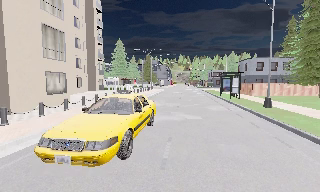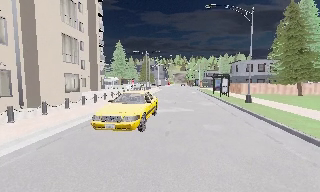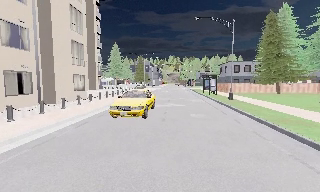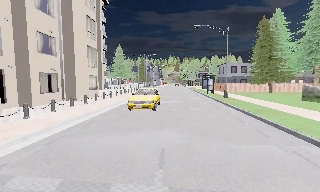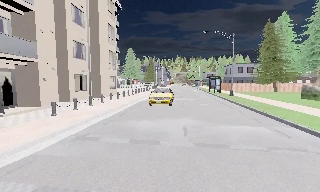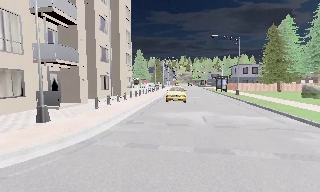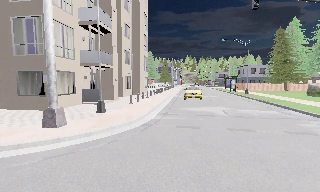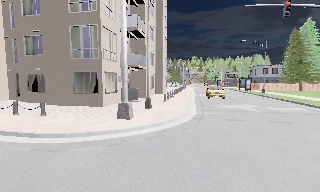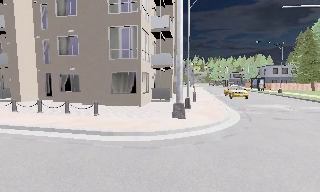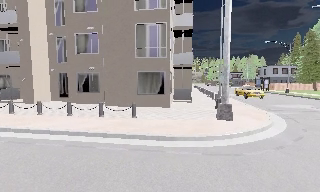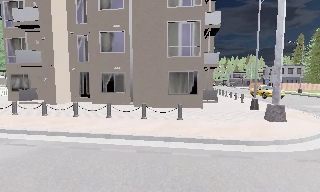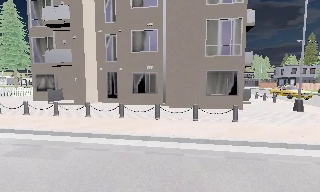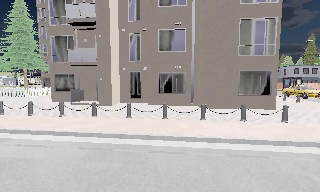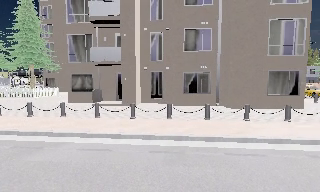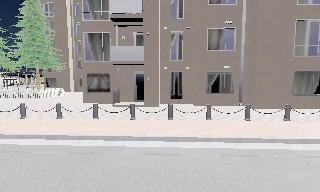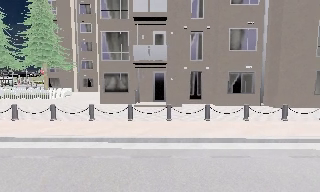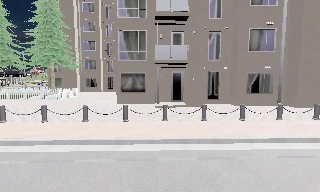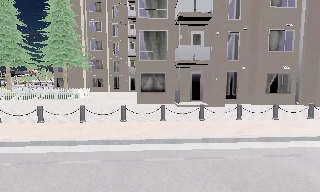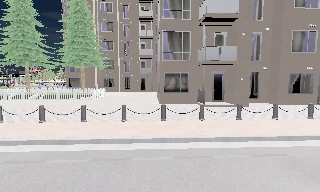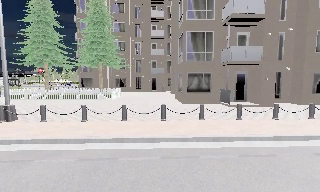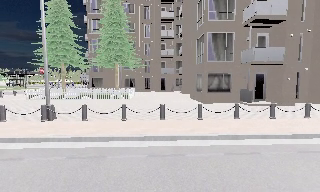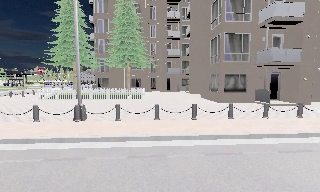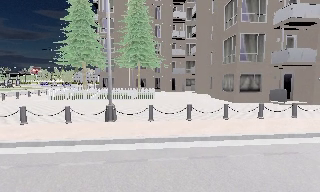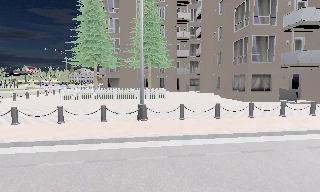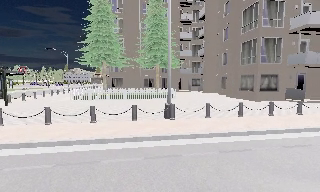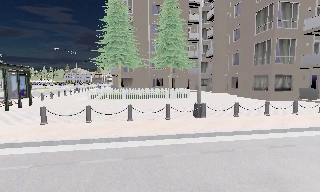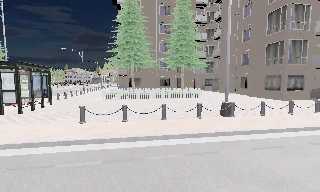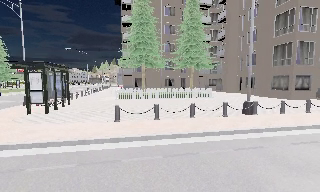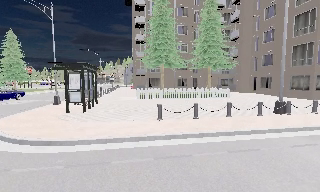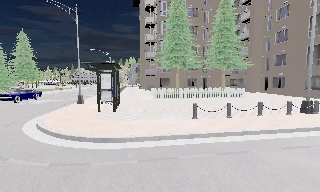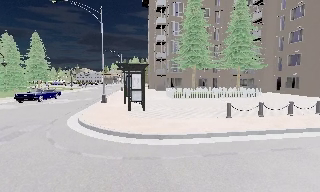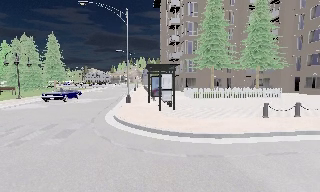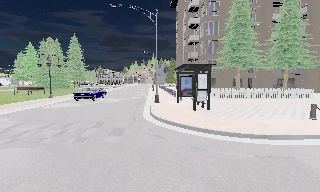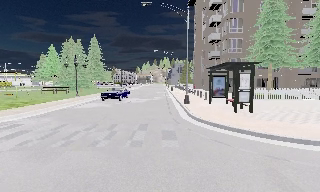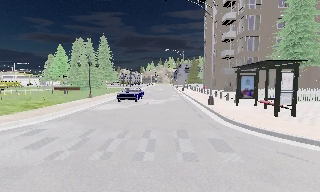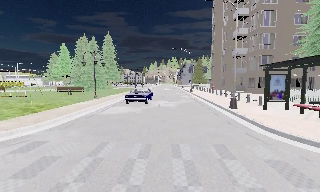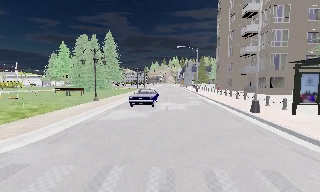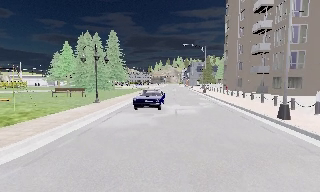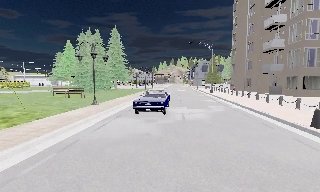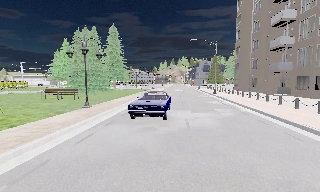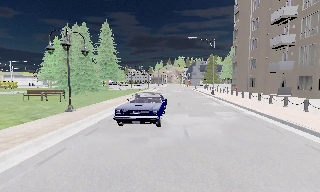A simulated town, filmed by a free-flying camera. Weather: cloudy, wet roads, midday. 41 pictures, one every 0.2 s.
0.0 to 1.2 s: The camera travels backward, about 13 m, so what stands in front gets smaller.
1.2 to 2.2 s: The camera travels to its left, about 12 m, so close, fixed things drift to the right.
2.2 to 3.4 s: The camera pans to its right, which is clockwise from overhead, by about 10 degrees. It travels to its left, about 12 m, so close, fixed things drift to the right.
3.4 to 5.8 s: The camera travels to its left, about 19 m, so close, fixed things drift to the right.
5.8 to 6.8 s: The camera swings to its left by about 10 degrees, and the scene slides to the right. It travels to its left, about 7 m, so close, fixed things drift to the right.
6.8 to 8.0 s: The camera travels forward, about 8 m, so what stands in front looms larger.
The film runs backward here.
